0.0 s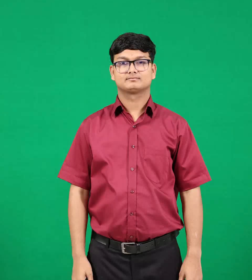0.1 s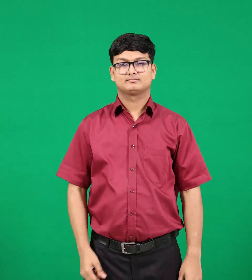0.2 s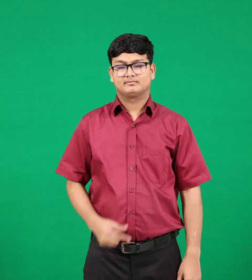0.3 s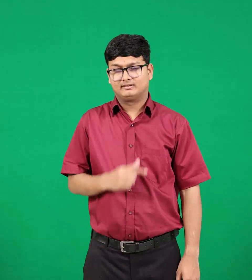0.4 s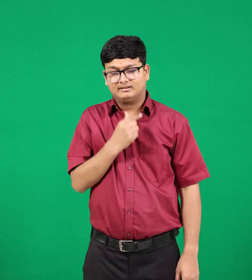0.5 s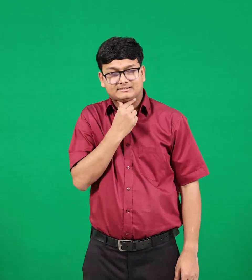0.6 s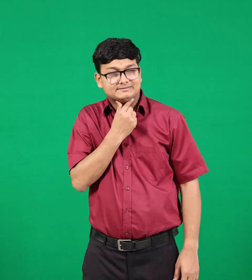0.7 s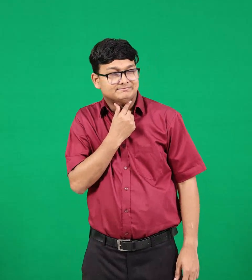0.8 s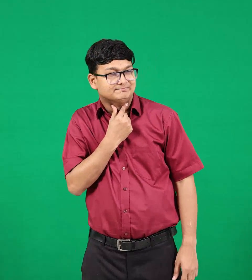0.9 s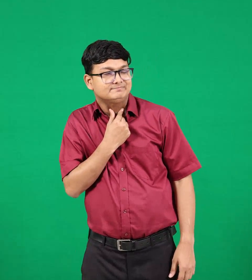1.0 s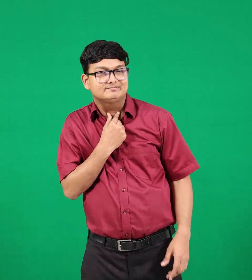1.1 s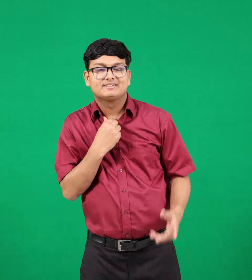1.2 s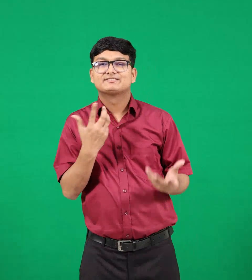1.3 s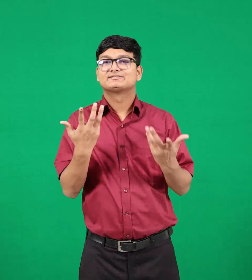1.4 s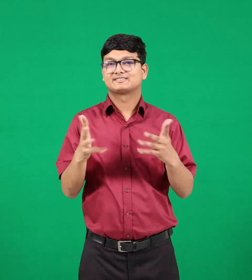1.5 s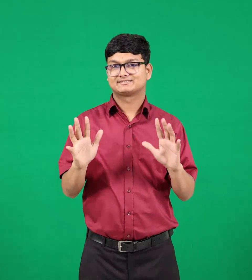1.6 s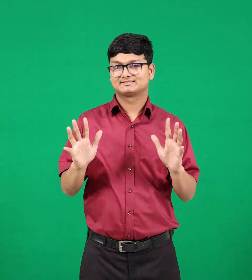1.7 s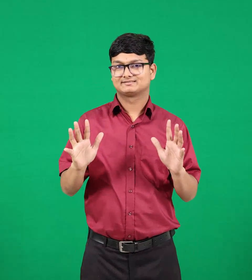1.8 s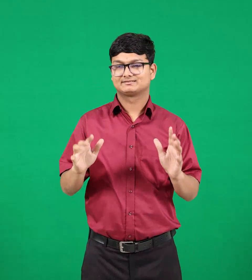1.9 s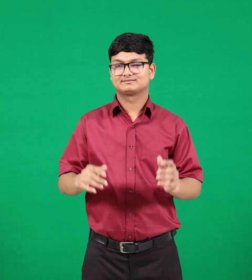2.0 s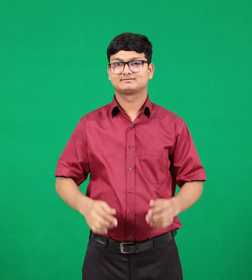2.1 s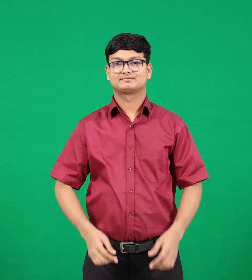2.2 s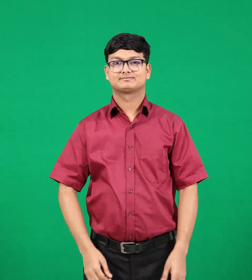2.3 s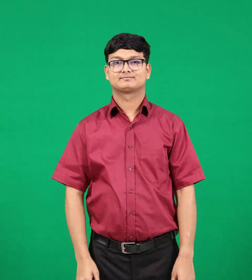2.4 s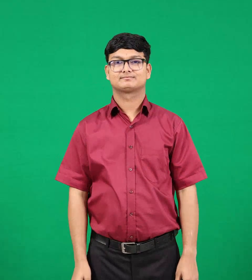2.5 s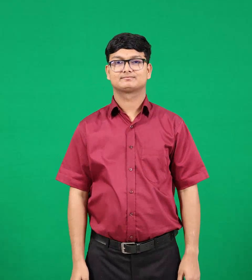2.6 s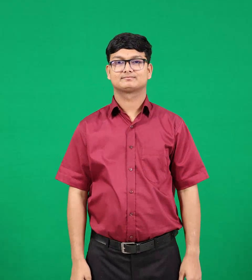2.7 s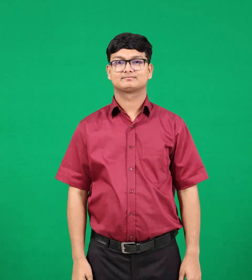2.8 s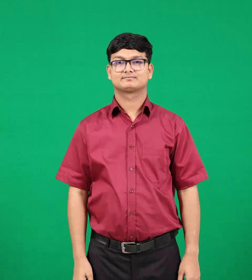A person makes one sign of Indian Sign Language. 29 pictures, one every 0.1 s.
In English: desired
